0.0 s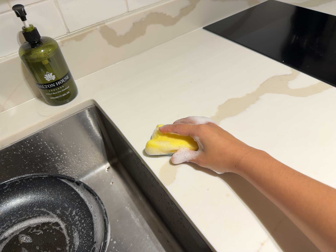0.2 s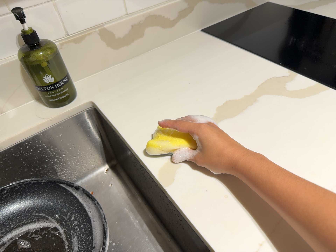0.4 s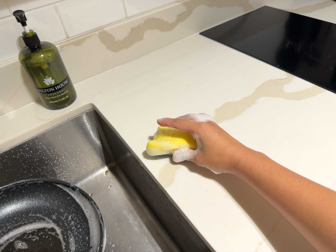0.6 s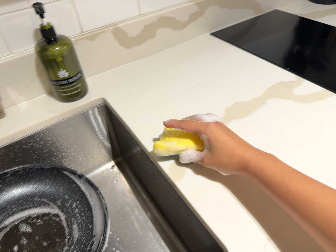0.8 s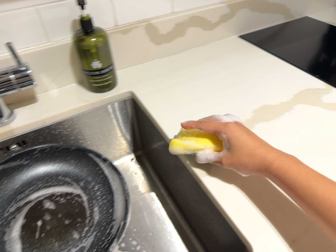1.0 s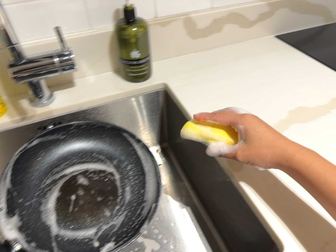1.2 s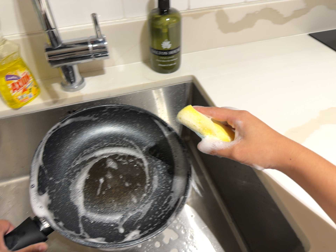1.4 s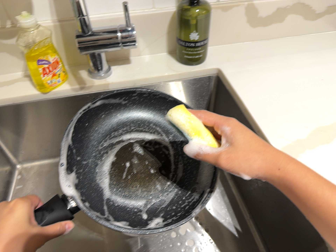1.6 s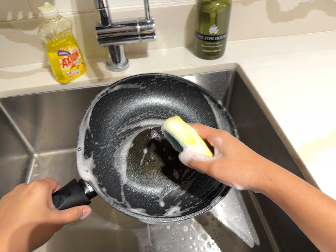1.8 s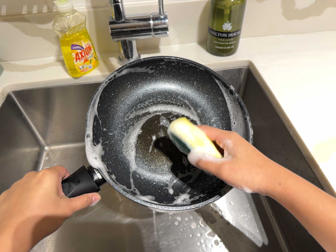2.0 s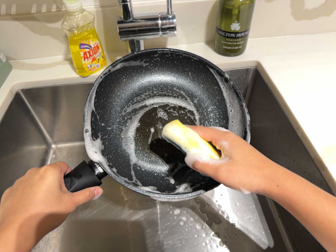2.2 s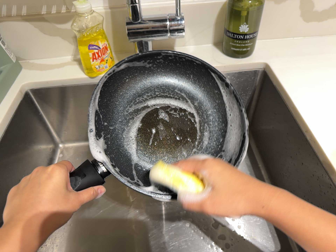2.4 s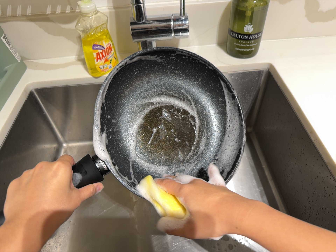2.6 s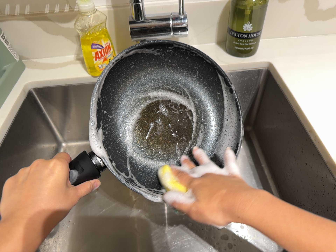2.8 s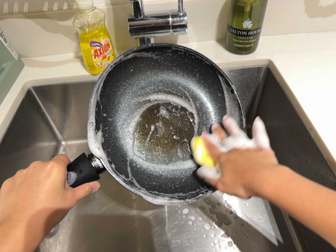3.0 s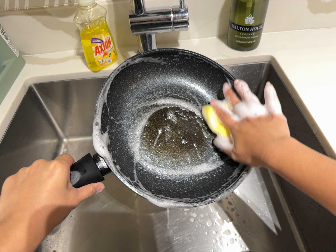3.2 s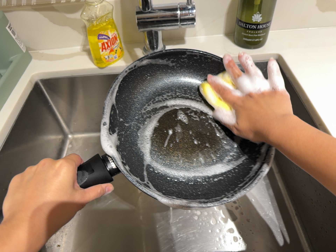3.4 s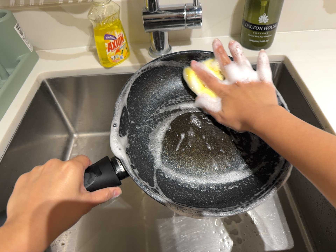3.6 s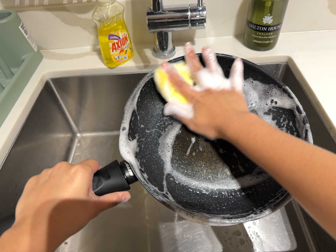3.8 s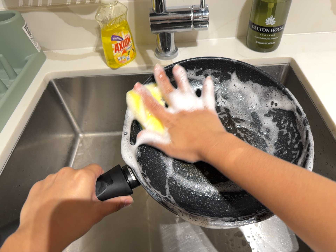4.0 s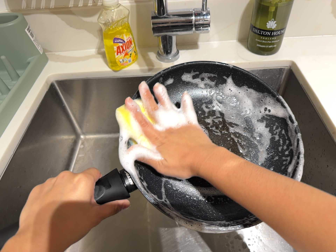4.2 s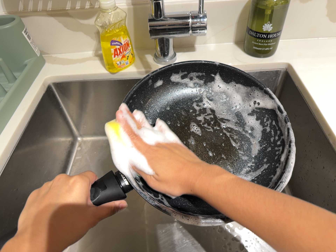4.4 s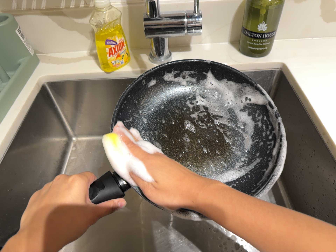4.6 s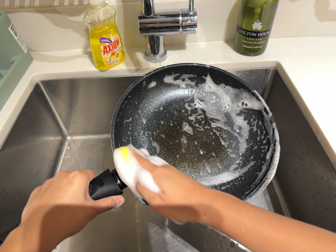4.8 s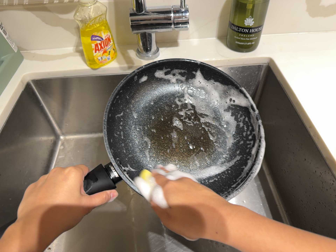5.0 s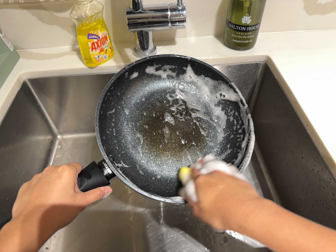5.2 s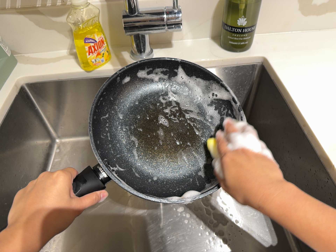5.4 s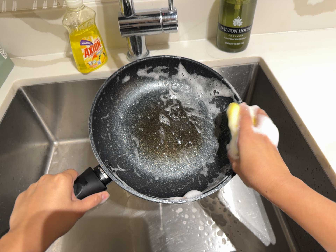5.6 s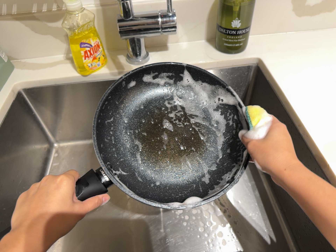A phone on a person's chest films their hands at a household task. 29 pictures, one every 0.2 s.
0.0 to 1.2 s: The camera travels to its left, about 12 cm, so close, fixed things drift to the right. It rolls about its line of sight by about 15 degrees, and the scene rotates clockwise.
1.2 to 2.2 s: The camera rolls about its line of sight by about 10 degrees, and the scene rotates clockwise.
2.2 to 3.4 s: The camera shifts only a little, or ends up much as it began.
3.4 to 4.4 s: The camera keeps its place and its aim.
4.4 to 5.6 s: The camera shifts only a little, or ends up much as it began.
The film runs backward here.
